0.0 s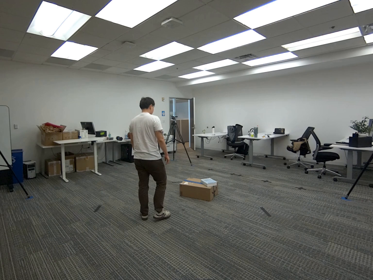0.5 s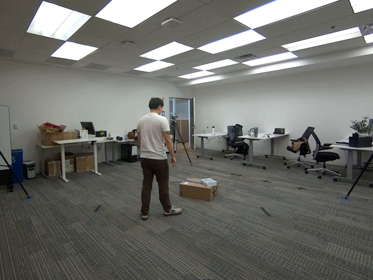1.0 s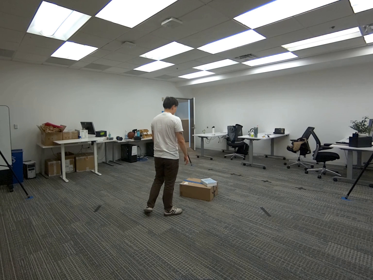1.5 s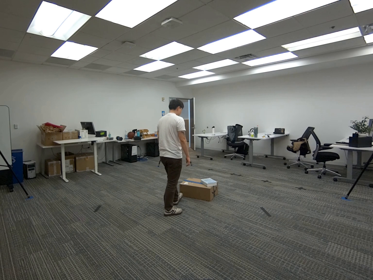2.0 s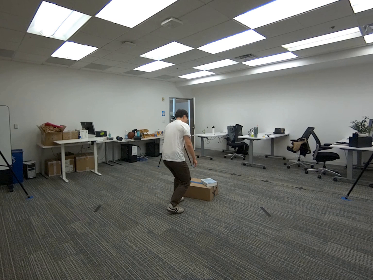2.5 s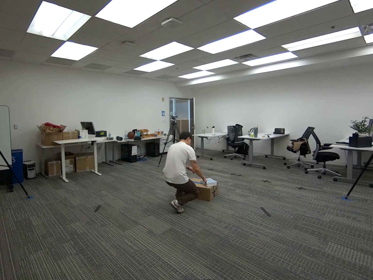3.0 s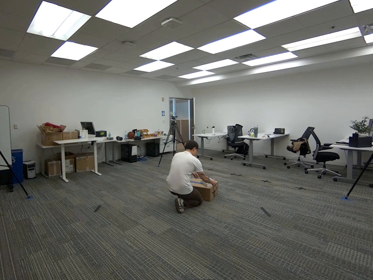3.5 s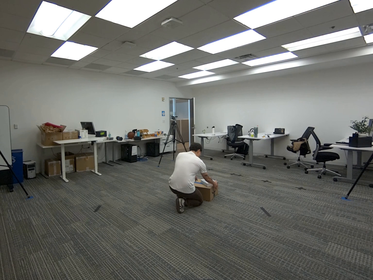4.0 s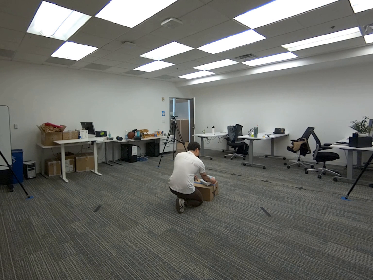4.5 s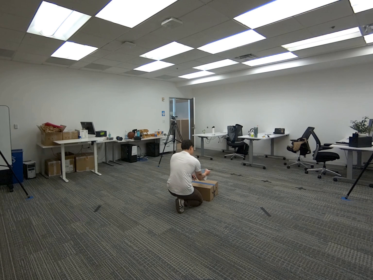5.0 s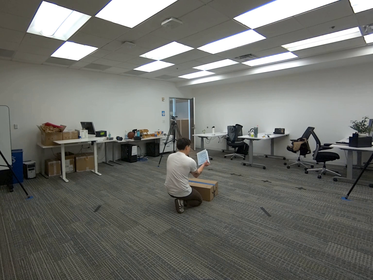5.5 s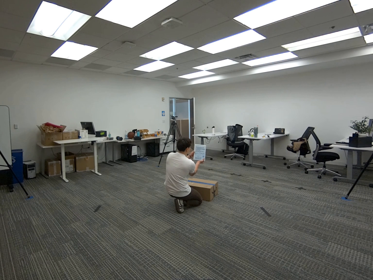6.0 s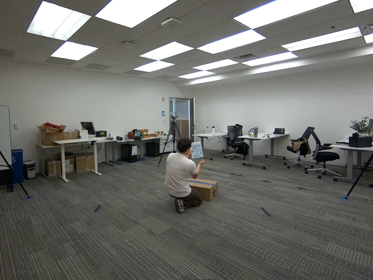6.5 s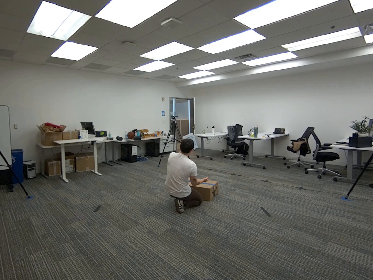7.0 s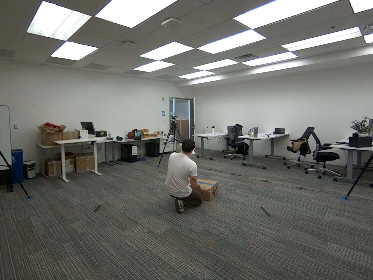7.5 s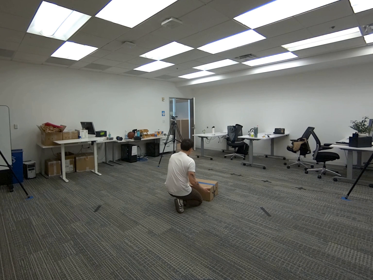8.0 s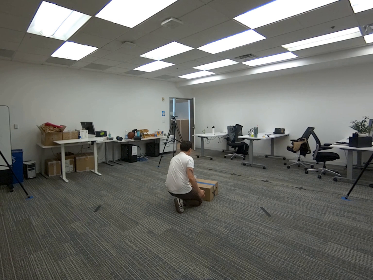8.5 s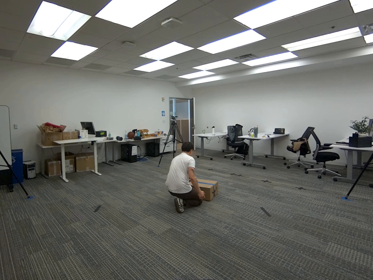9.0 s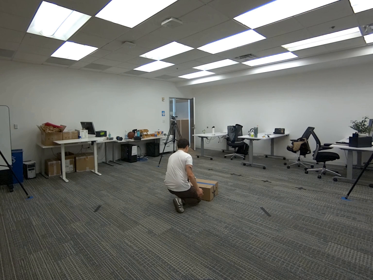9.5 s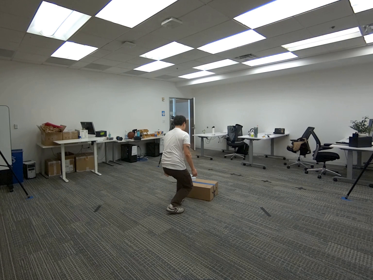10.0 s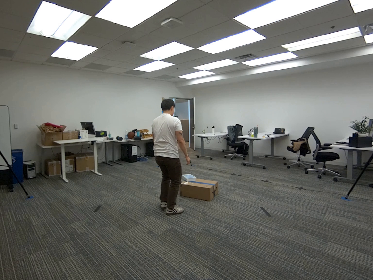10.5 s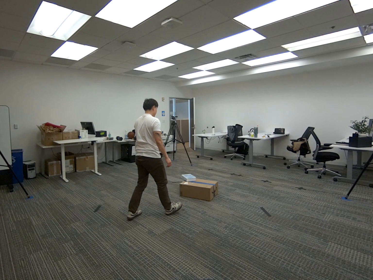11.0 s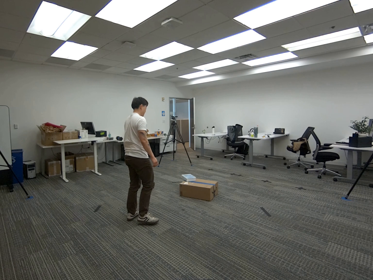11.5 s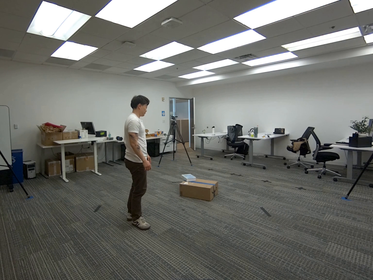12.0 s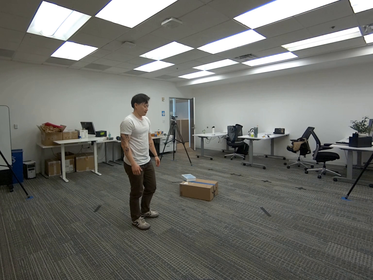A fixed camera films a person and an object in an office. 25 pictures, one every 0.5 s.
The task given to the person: Walk to the light blue book on the big brown cardboard box. Pick up the book with your right hand, transfer it to your left hand, and place it back on top of the box with your left hand.
